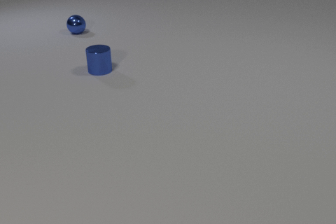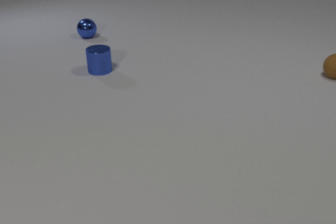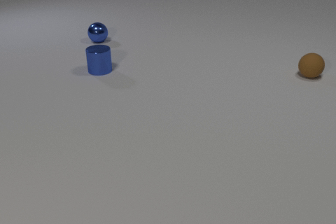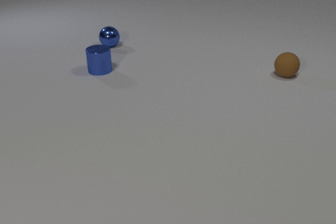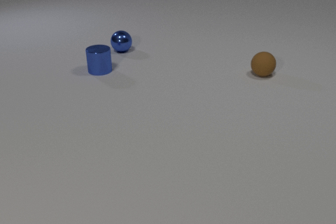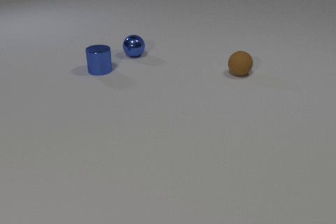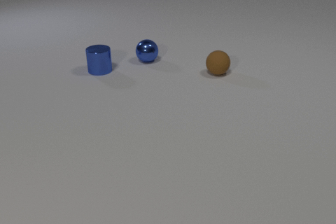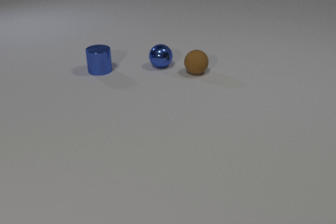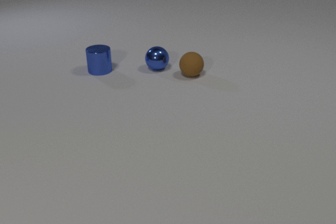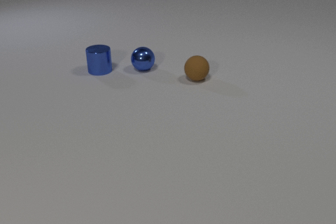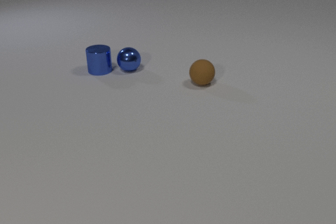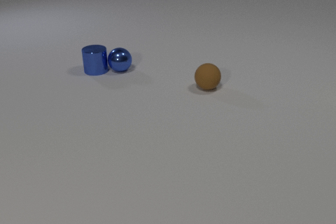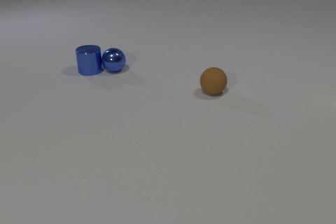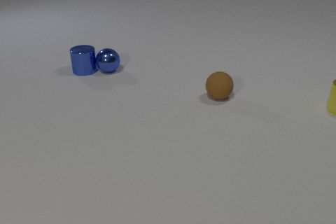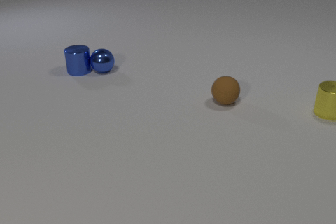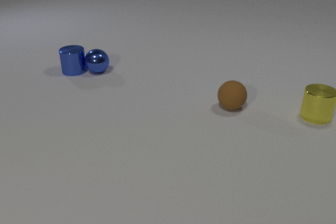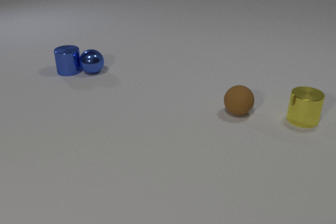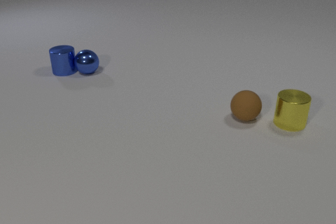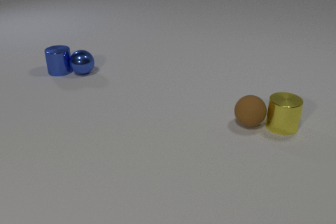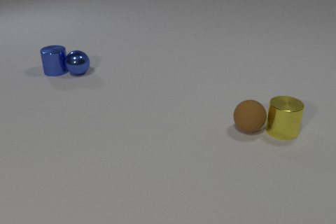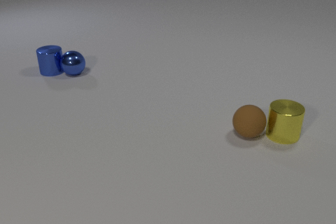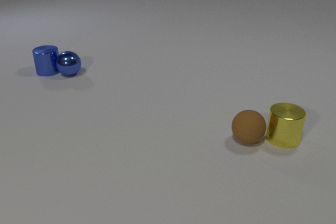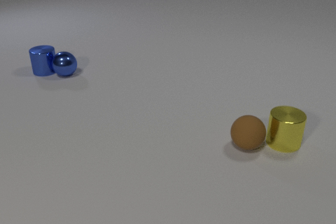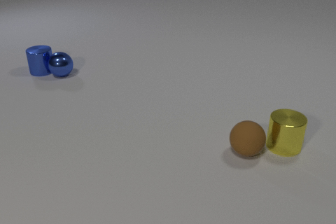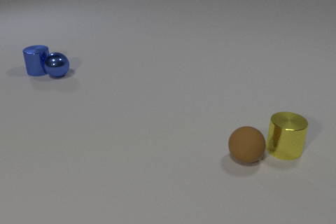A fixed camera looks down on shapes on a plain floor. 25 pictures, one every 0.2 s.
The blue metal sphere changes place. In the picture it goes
toward the camera.
The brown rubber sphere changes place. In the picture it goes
toward the camera.
0.0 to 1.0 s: The brown rubber sphere comes in at the right edge, rolls to the left. The blue metal sphere rolls toward the camera and to the right.
1.0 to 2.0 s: The brown rubber sphere rolls to the left and toward the camera. The blue metal sphere rolls toward the camera. The brown rubber sphere and the blue metal sphere collide.
2.0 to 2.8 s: The brown rubber sphere rolls toward the camera and to the right. The blue metal sphere rolls to the left. The blue metal cylinder slides to the left. The yellow metal cylinder comes in at the right edge, slides toward the camera and to the left. The blue metal sphere and the blue metal cylinder collide.
2.8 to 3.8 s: The brown rubber sphere rolls toward the camera and to the right. The blue metal sphere rolls to the left. The blue metal cylinder slides to the left. The yellow metal cylinder slides toward the camera and to the left. The brown rubber sphere and the yellow metal cylinder collide.
3.8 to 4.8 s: The brown rubber sphere rolls toward the camera. The blue metal sphere rolls to the left. The blue metal cylinder slides to the left. The yellow metal cylinder slides toward the camera.
How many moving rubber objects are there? 1.
What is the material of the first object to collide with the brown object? metal.
What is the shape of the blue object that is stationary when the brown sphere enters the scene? cylinder.
